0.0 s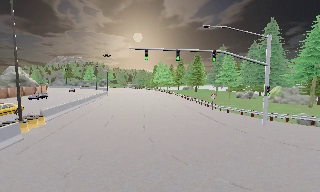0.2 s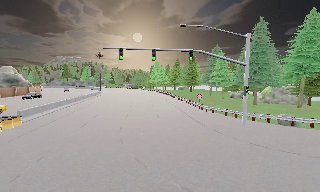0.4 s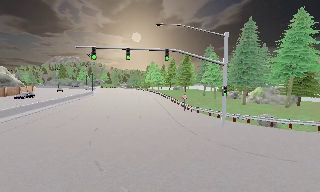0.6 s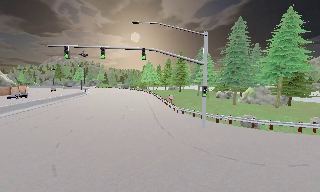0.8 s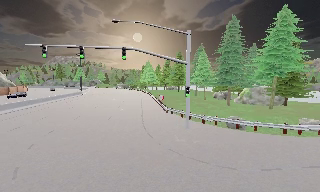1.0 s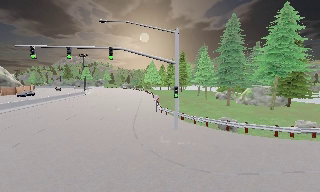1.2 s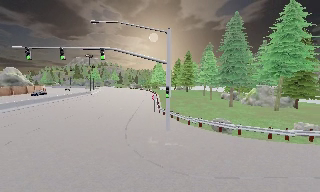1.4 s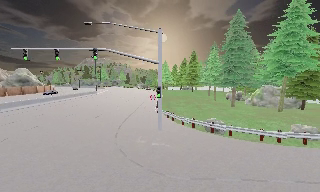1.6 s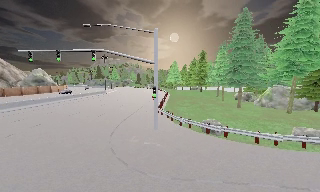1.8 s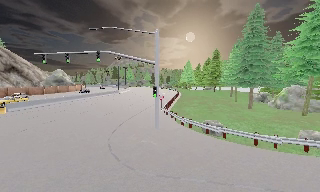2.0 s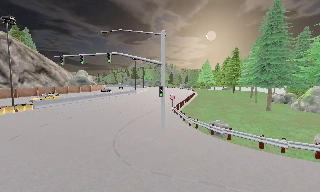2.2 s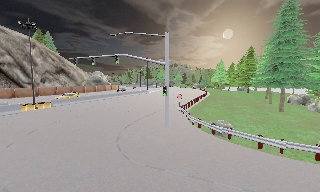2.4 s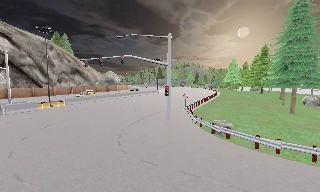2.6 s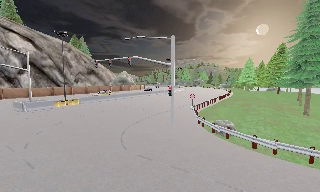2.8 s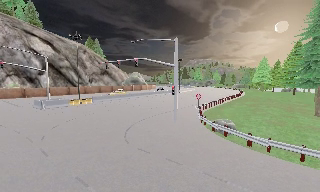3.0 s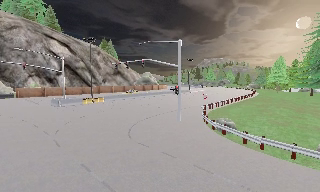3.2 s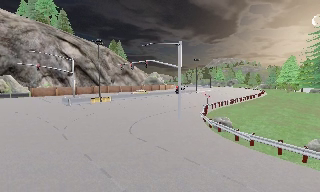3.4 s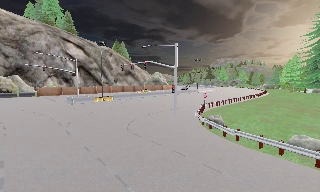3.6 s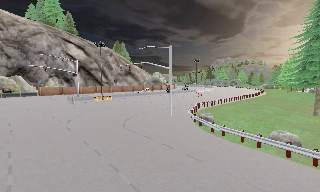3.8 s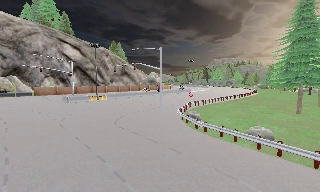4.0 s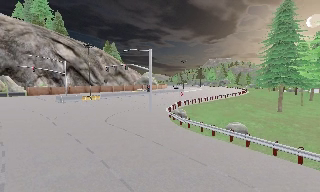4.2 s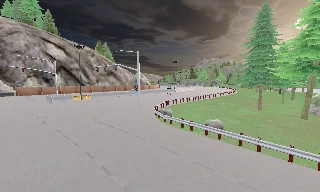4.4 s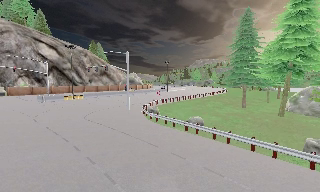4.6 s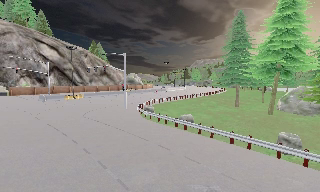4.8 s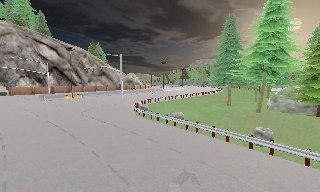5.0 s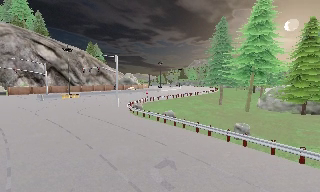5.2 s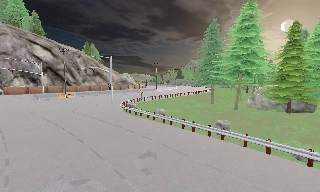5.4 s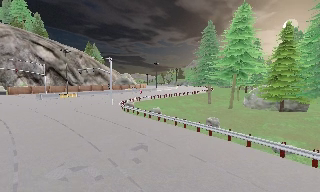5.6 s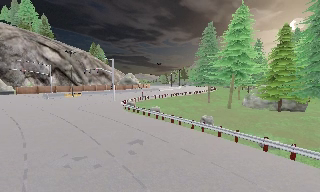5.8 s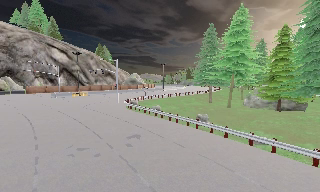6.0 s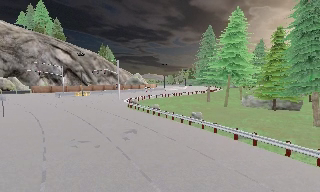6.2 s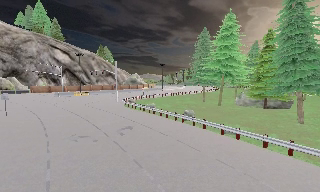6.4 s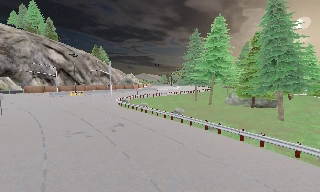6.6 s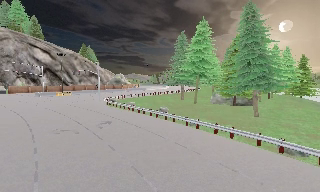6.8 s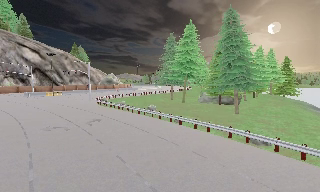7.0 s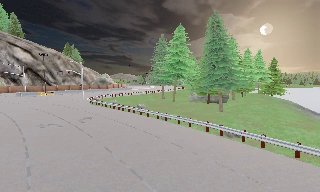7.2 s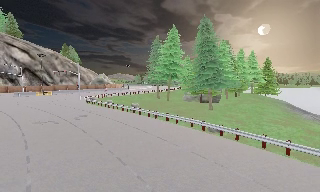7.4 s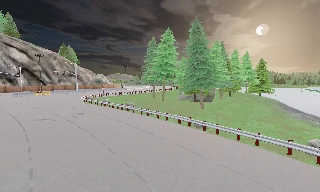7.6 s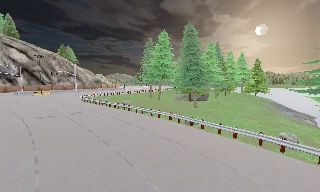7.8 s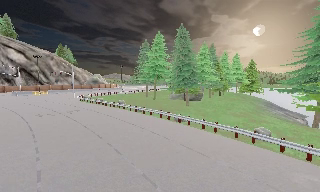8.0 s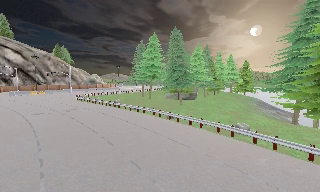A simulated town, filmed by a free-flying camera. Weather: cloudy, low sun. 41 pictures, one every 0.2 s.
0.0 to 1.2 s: The camera travels to its right, about 10 m, so close, fixed things drift to the left.
1.2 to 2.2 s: The camera pans to its left, which is counterclockwise from overhead, by about 25 degrees. It travels to its right, about 6 m.
2.2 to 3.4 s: The camera pans to its left, which is counterclockwise from overhead, by about 25 degrees. It travels to its right and backward, about 6 m.
3.4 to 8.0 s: The scene slides to the left, as the camera pans about 15 degrees to its right. It travels backward and to its right, about 30 m, so what stands in front gets smaller.
The film runs backward here.
